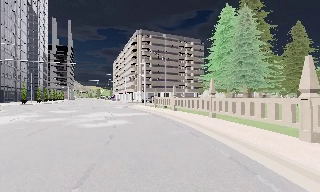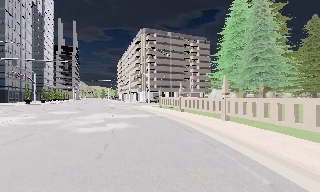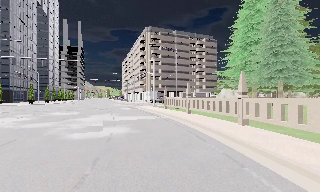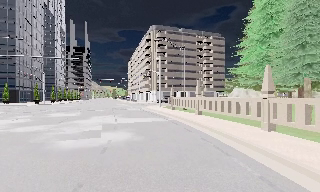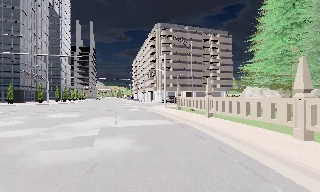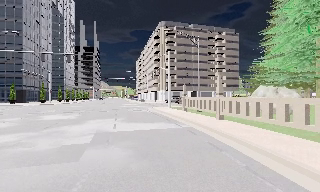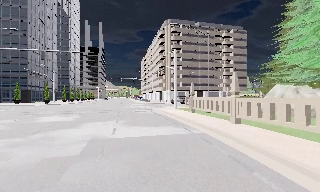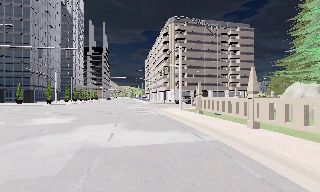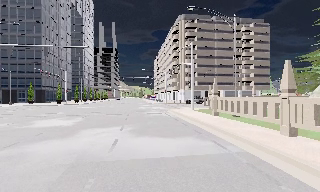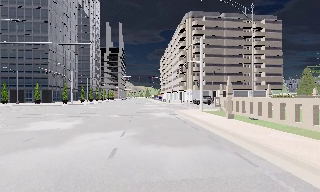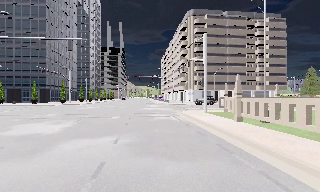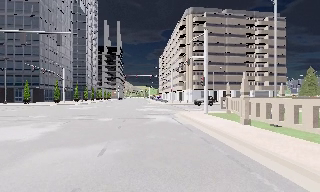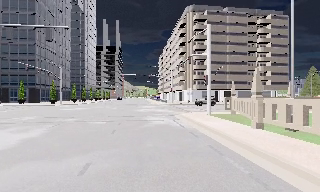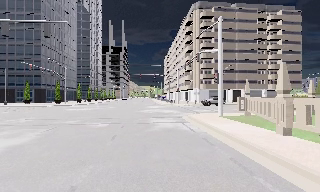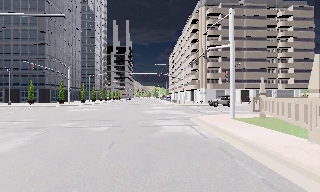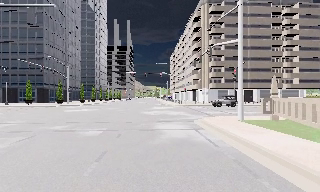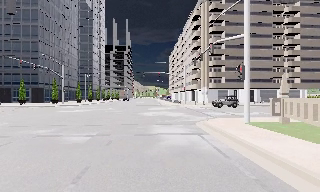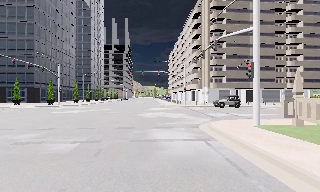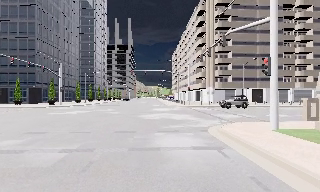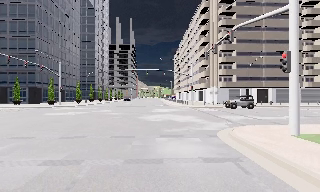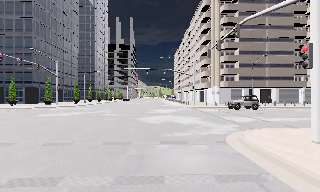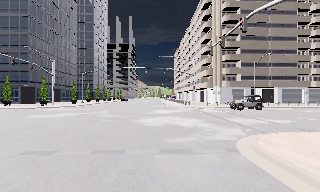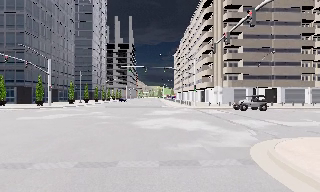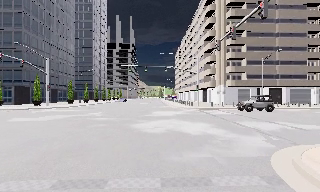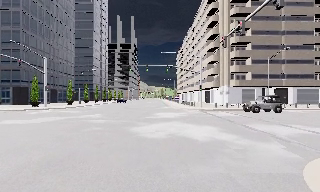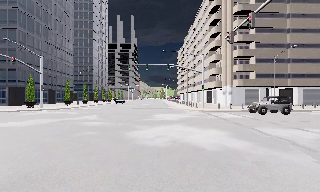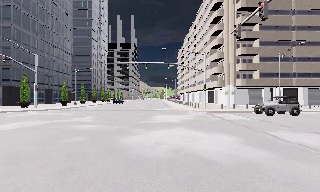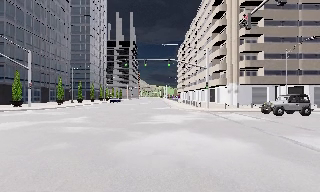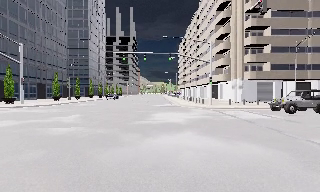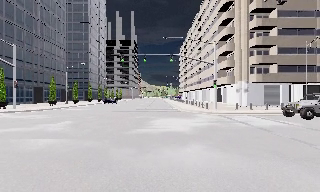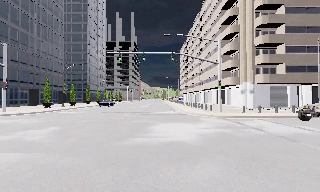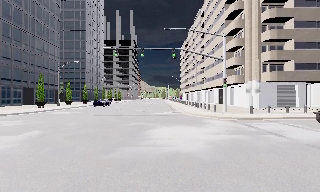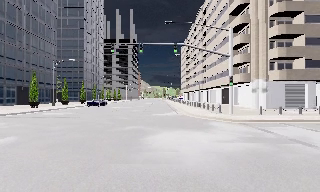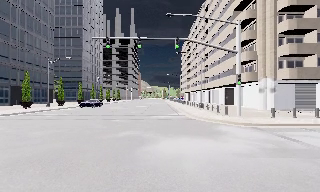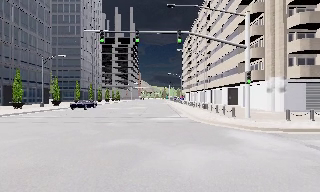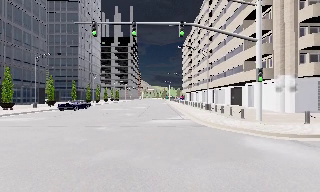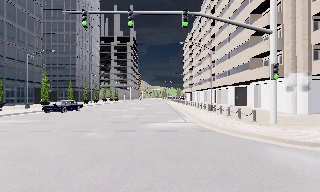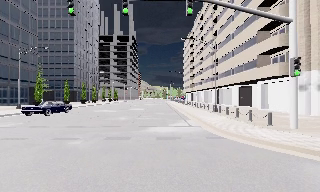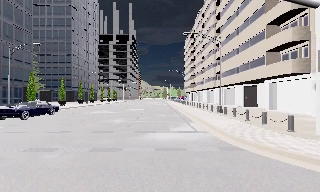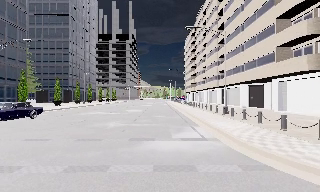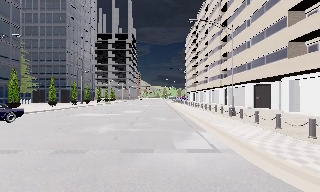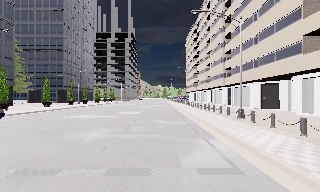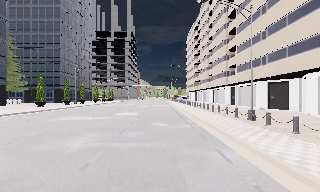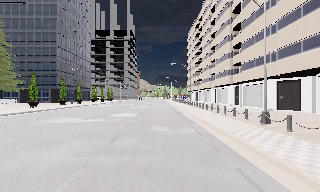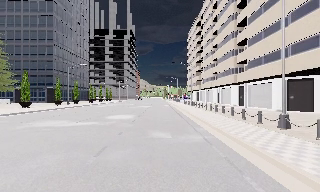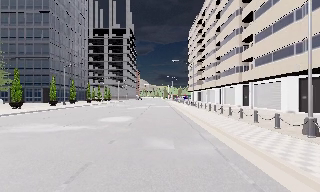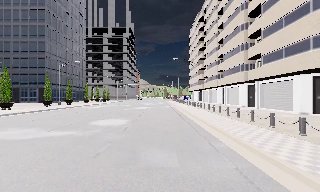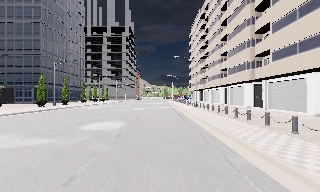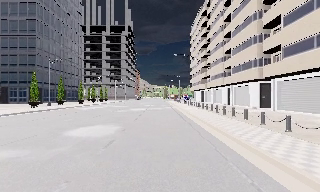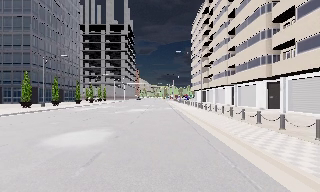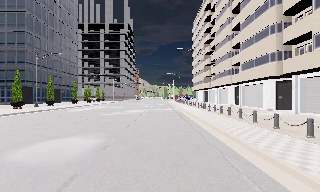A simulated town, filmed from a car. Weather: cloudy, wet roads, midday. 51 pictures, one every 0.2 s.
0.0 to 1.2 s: The camera swings to its left by about 10 degrees, and the scene slides to the right. It travels forward, about 8 m, so what stands in front looms larger.
1.2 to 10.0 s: The camera pans to its left, which is counterclockwise from overhead, by about 15 degrees. It travels forward, about 50 m, so what stands in front looms larger.
The film runs forward here.
